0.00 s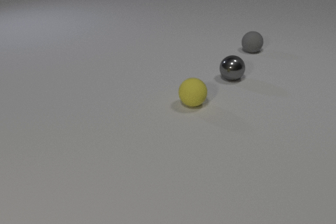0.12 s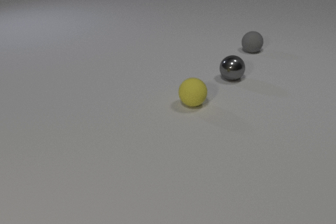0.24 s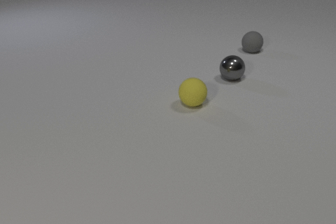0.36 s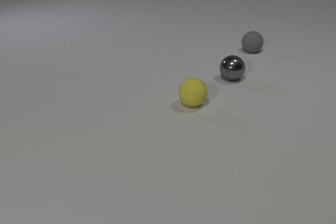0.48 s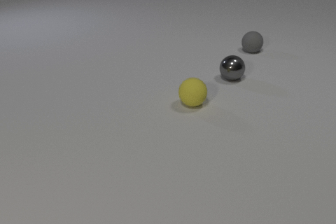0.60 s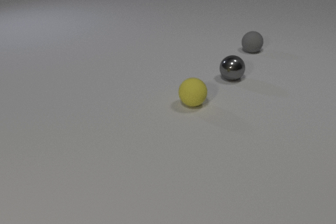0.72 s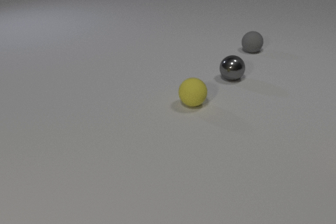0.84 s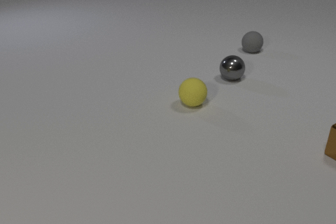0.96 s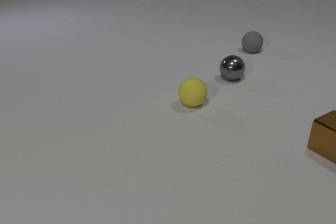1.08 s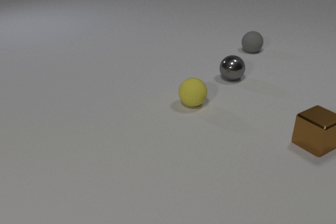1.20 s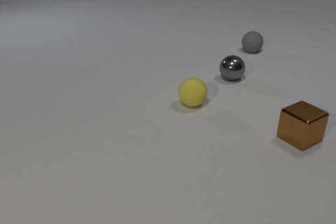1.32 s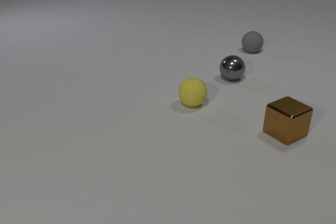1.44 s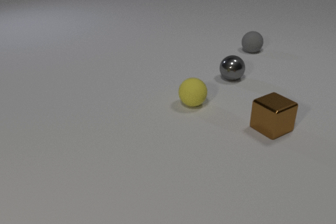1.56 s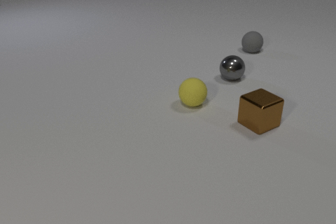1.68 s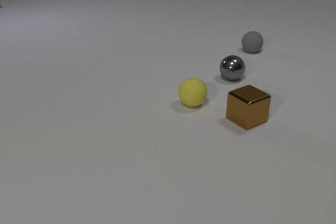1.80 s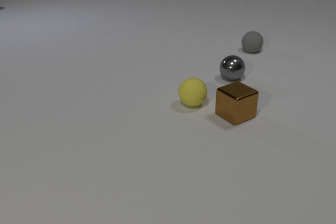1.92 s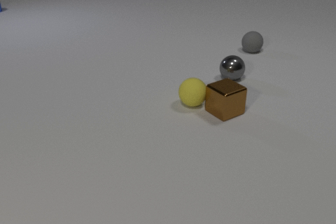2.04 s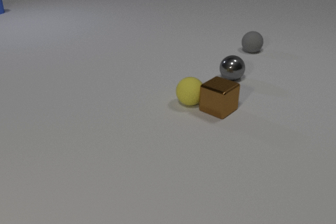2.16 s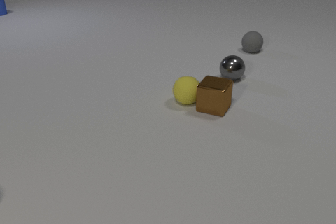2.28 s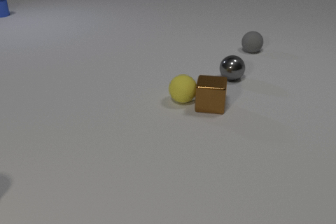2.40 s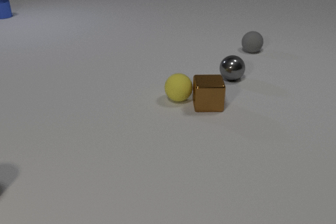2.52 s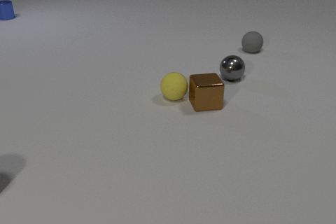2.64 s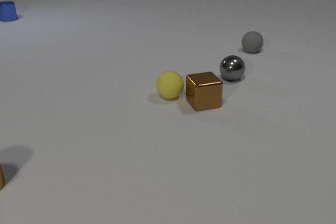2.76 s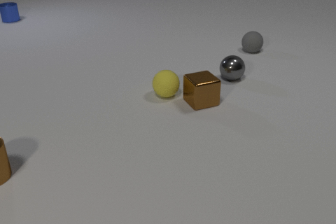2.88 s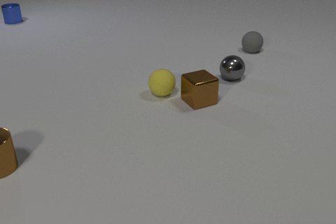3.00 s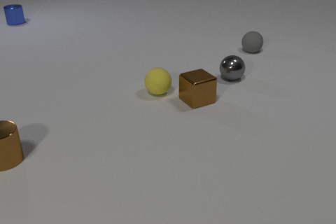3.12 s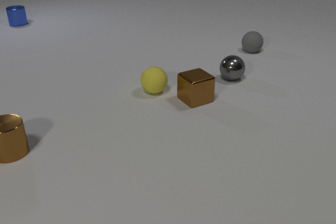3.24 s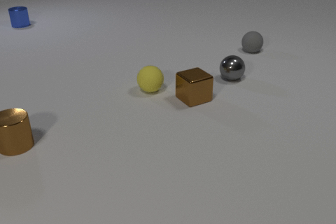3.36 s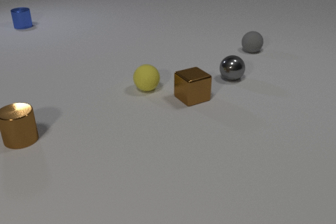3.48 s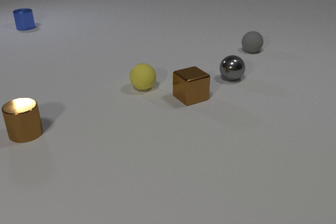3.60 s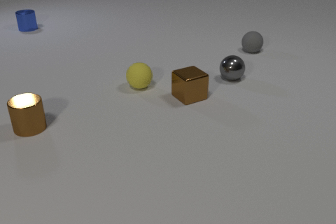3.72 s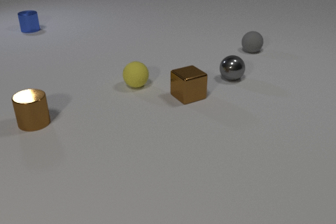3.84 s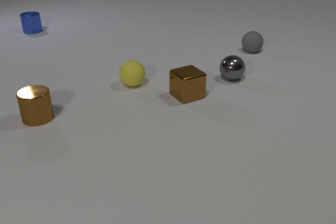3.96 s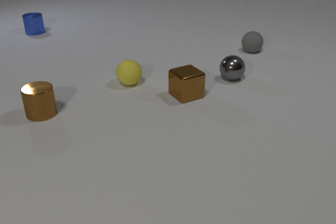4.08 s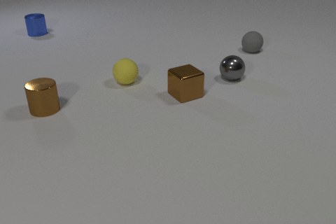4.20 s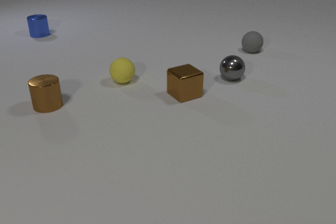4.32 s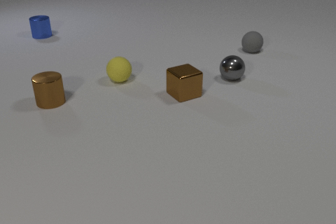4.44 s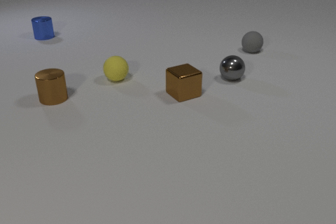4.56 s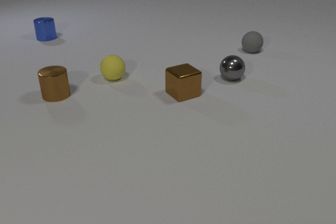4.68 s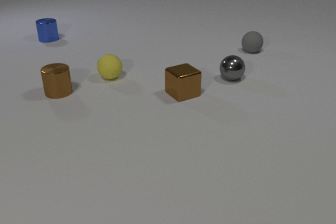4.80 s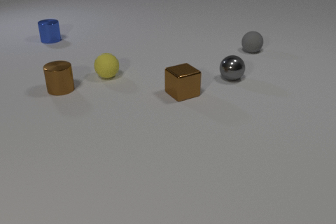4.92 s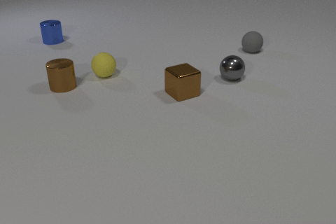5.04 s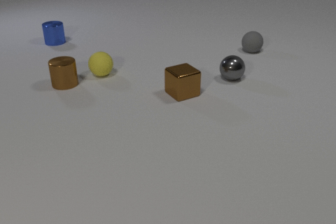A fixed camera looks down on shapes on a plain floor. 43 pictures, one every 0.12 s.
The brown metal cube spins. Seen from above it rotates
counterclockwise.
The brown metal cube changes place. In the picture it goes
to the left.
0.00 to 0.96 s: The brown metal cube comes in at the right edge, slides to the left.
0.96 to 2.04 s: The brown metal cube slides to the left and away from the camera. The blue metal cylinder comes in at the left edge, slides toward the camera. The brown metal cube and the yellow rubber sphere collide.
2.04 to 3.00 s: The brown metal cube slides to the left and away from the camera, spins counterclockwise seen from above by about 75 degrees, its near face sliding to the right. The yellow rubber sphere rolls to the left and away from the camera. The brown metal cylinder comes in at the left edge, slides away from the camera and to the right. The blue metal cylinder slides toward the camera.
3.00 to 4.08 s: The brown metal cube slides to the left and away from the camera. The yellow rubber sphere rolls to the left and away from the camera. The brown metal cylinder slides away from the camera and to the right. The blue metal cylinder slides toward the camera and to the right.
4.08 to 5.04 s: The yellow rubber sphere rolls to the left and away from the camera. The brown metal cylinder slides away from the camera and to the right. The blue metal cylinder slides toward the camera and to the right.
How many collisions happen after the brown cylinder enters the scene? 0.
What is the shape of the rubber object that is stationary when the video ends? sphere.
What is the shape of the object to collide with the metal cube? sphere.
